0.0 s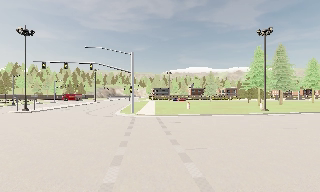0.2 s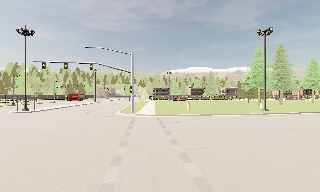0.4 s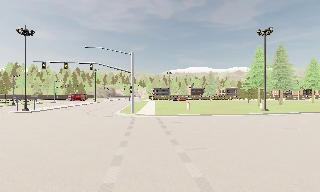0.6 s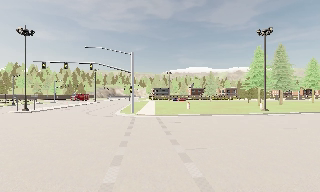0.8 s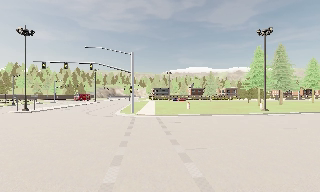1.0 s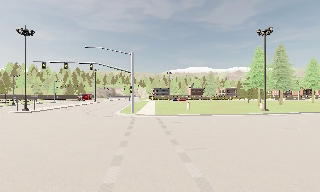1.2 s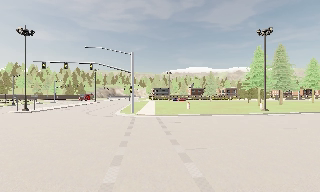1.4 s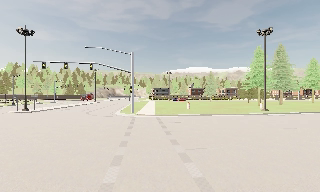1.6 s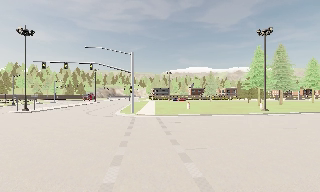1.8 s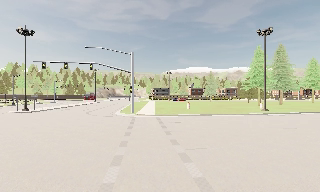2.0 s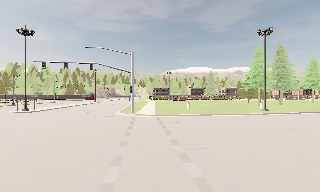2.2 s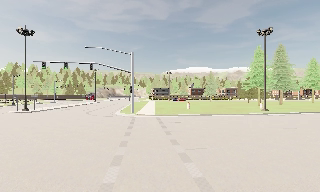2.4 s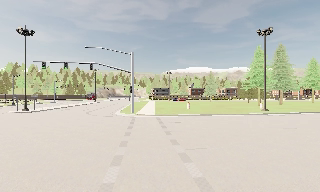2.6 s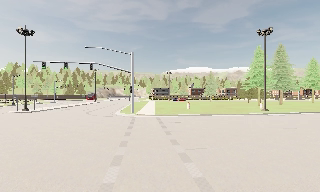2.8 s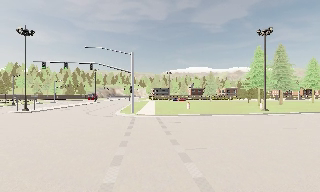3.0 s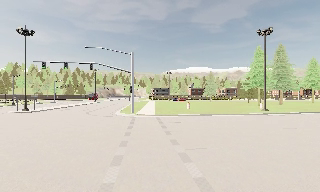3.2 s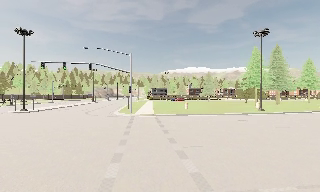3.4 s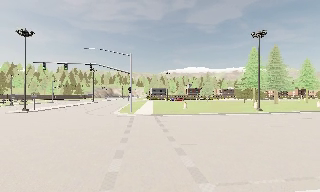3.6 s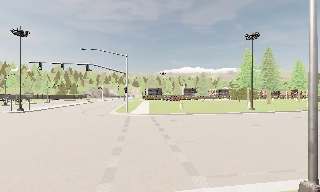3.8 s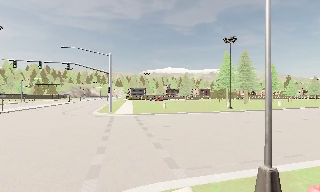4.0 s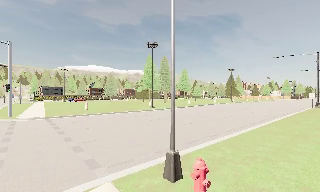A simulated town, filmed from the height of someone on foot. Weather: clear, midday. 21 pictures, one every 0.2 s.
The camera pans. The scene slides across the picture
to the left.
The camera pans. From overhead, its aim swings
clockwise.
0.0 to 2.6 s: The camera keeps its place and its aim.
2.6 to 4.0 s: The scene slides to the left, as the camera pans about 35 degrees to its right. It travels backward, about 1.5 m. It gains speed.
The film runs backward here.
